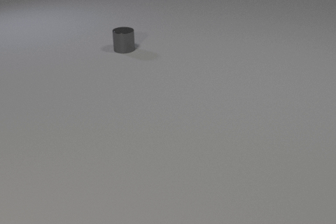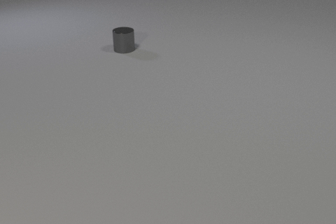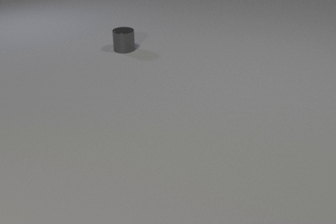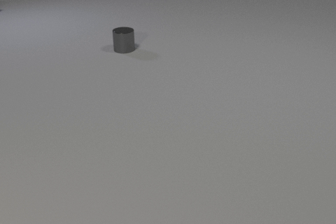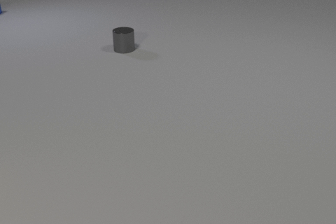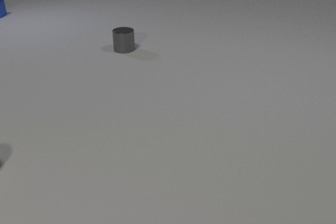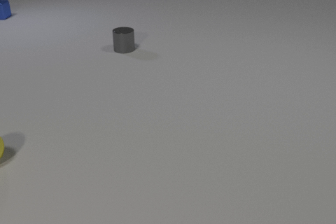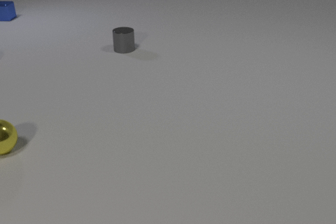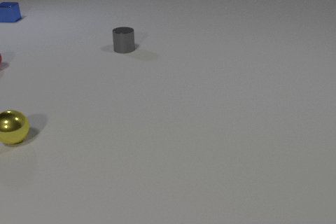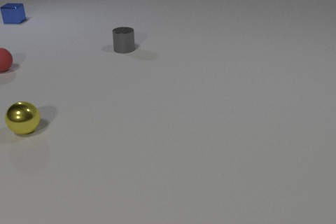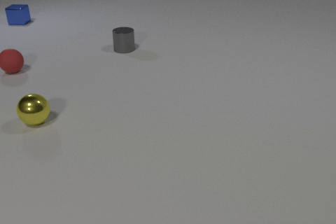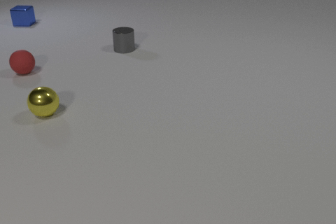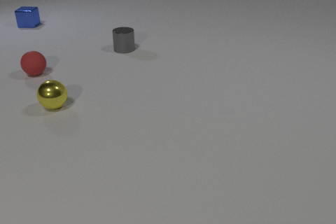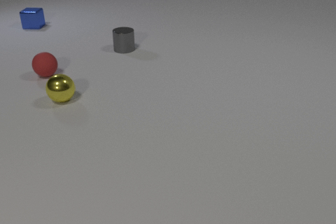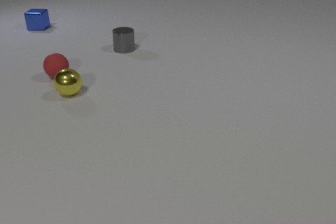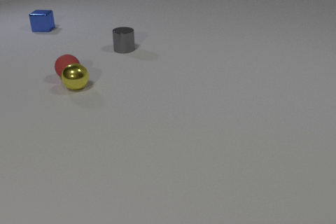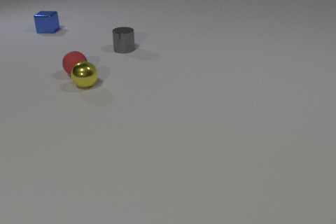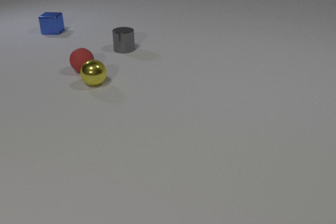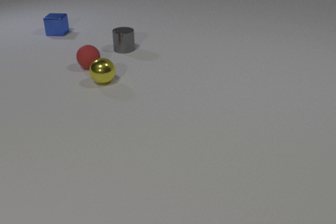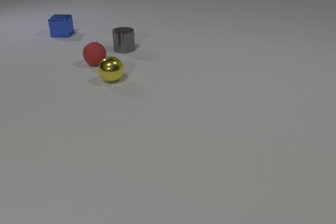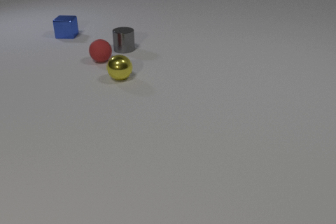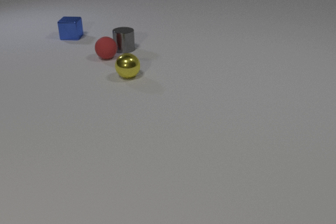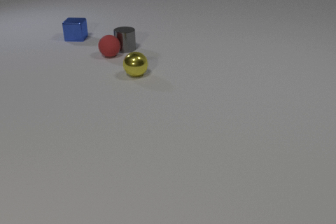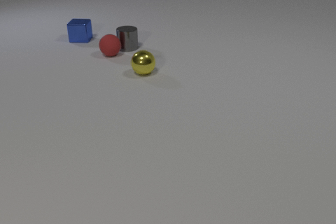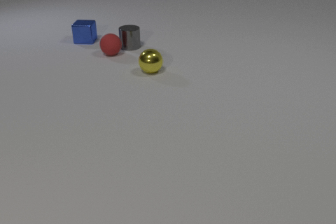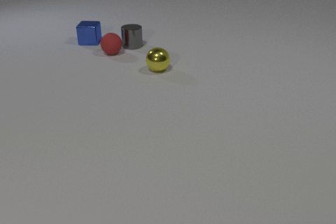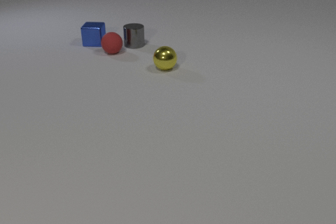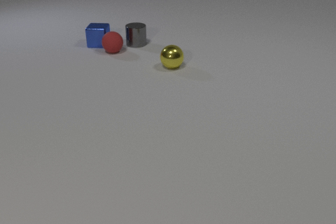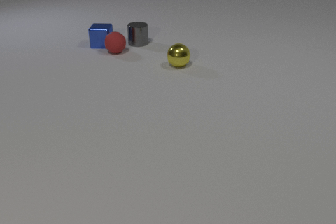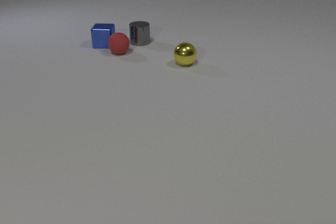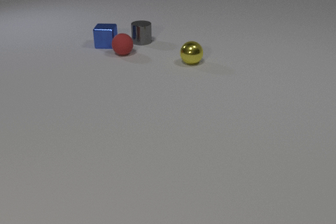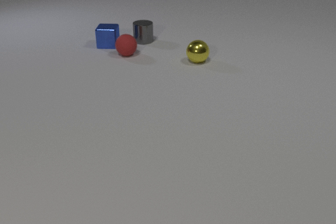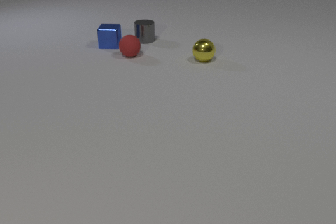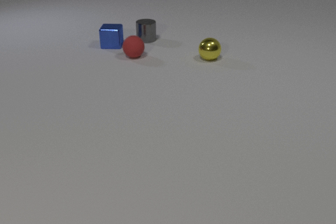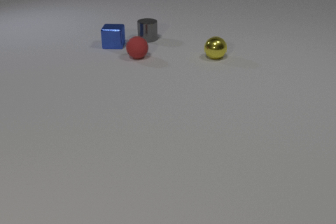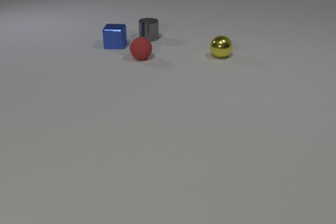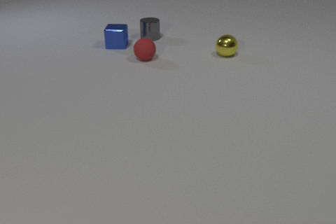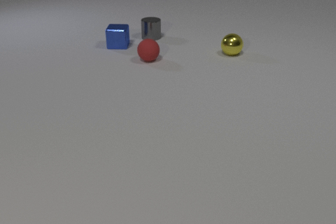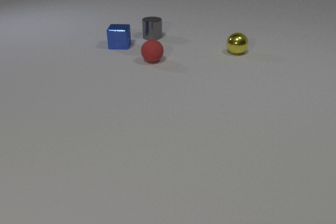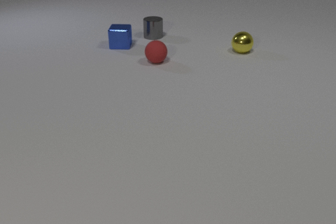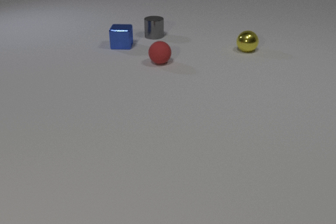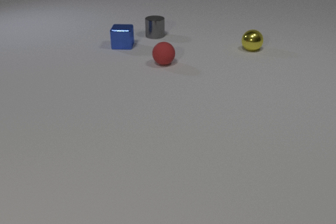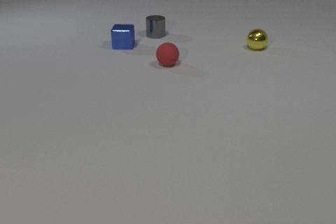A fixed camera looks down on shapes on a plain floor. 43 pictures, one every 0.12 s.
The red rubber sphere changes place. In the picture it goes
to the right.
0.00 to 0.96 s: The yellow metal sphere comes in at the left edge, rolls away from the camera and to the right. The blue metal cube comes in at the left edge, slides toward the camera and to the right.
0.96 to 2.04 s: The yellow metal sphere rolls away from the camera and to the right. The red rubber sphere rolls to the right. The blue metal cube slides toward the camera and to the right. The yellow metal sphere and the red rubber sphere collide.
2.04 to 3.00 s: The yellow metal sphere rolls to the right and away from the camera. The red rubber sphere rolls away from the camera and to the right. The gray metal cylinder slides away from the camera and to the right. The blue metal cube slides toward the camera and to the right. The red rubber sphere and the gray metal cylinder collide.
3.00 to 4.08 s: The yellow metal sphere rolls to the right and away from the camera. The red rubber sphere rolls to the right and toward the camera. The gray metal cylinder slides away from the camera and to the right. The blue metal cube slides to the right and toward the camera. The red rubber sphere and the blue metal cube collide.
4.08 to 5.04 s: The yellow metal sphere rolls to the right and away from the camera. The red rubber sphere rolls to the right and toward the camera. The gray metal cylinder slides away from the camera and to the right. The blue metal cube slides to the right.
How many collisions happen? 3.
How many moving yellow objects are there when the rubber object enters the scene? 1.
What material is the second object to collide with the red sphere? metal.
